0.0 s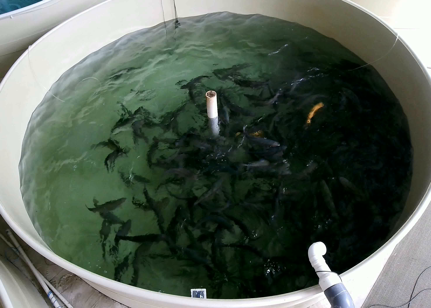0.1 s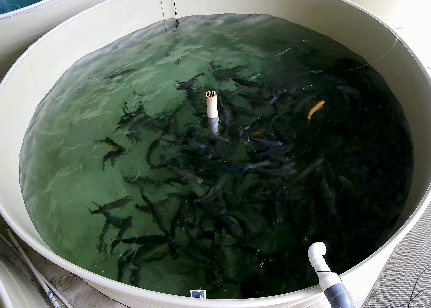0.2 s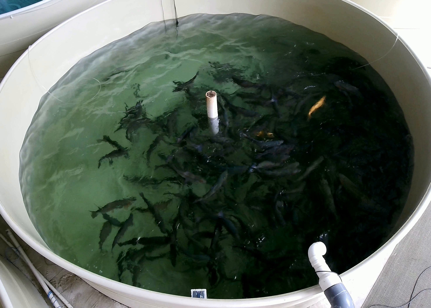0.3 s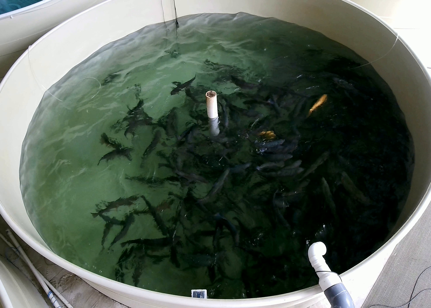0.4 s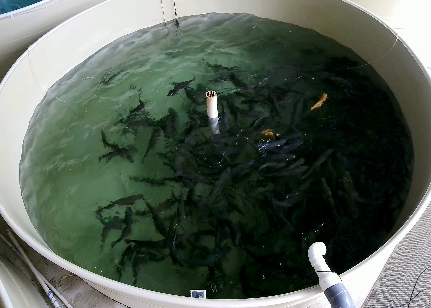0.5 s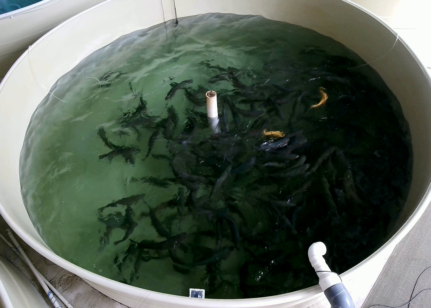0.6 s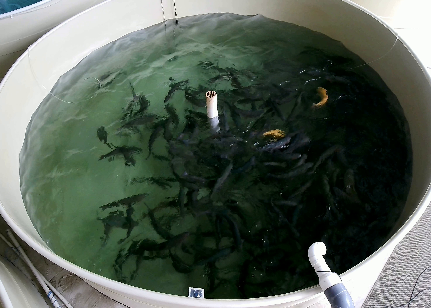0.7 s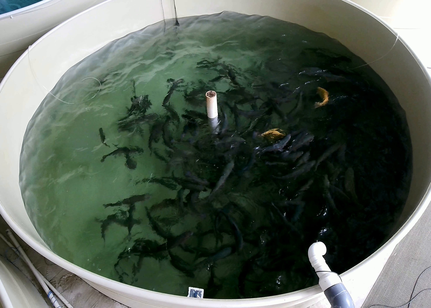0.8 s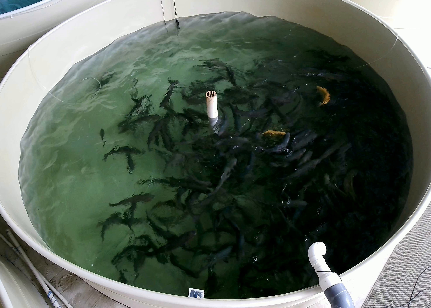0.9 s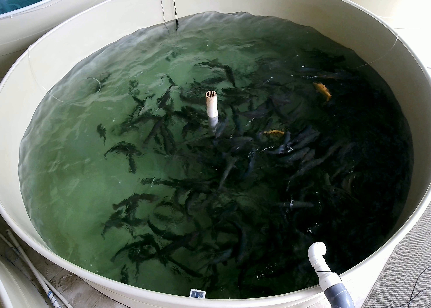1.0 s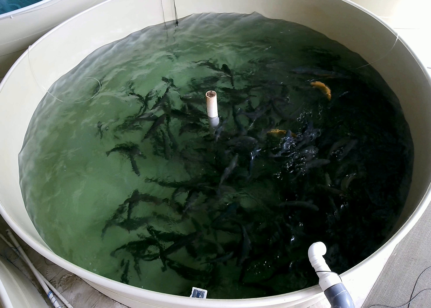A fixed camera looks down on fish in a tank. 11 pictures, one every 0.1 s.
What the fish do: Foraging.
